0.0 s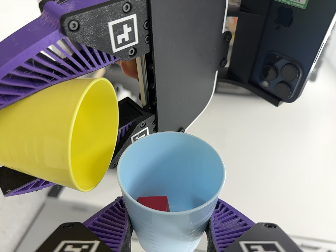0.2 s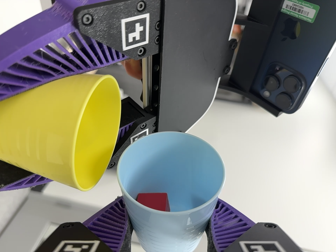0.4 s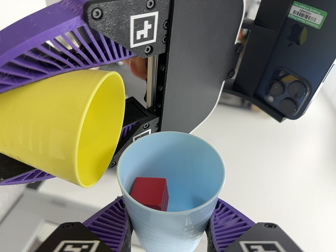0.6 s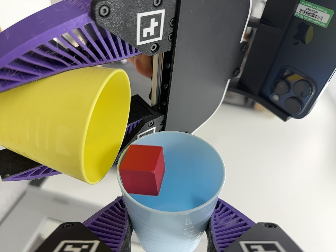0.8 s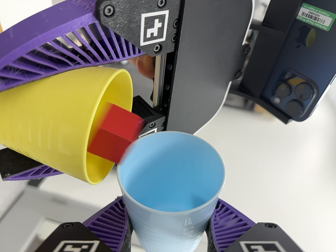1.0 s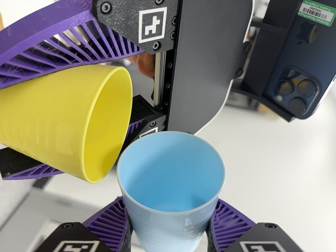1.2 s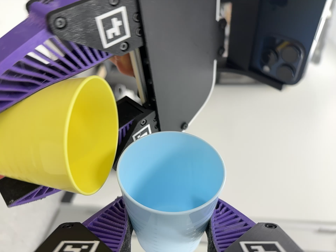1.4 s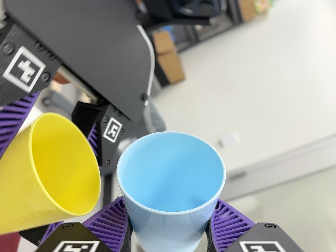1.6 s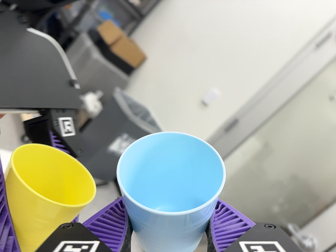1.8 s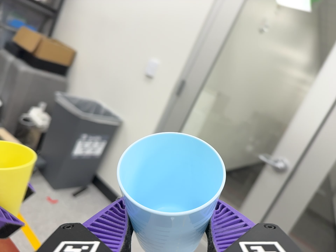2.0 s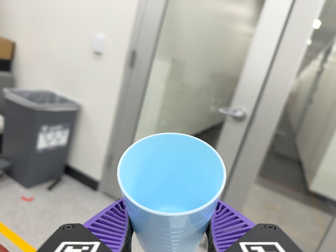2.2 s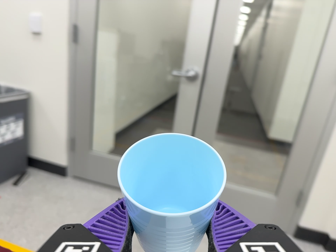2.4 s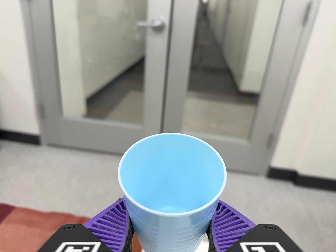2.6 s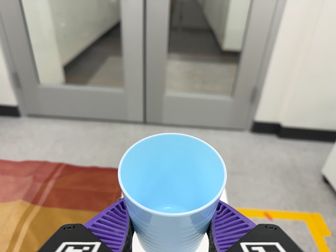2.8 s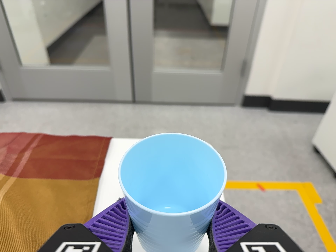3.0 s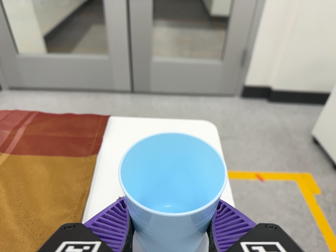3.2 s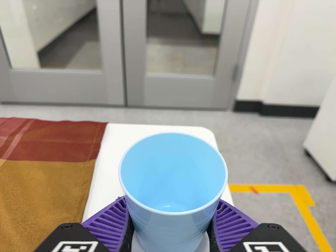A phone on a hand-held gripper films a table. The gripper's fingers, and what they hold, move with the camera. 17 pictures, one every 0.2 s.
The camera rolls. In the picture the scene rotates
counterclockwise.
The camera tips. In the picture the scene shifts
upward.
0.0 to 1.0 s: The camera shifts only a little, or ends up much as it began.
1.0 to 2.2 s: The camera pans to its right by about 20 degrees. It travels to its right and toward the bottom of its view, about 28 cm, so close, fixed things drift to the left. Its aim tips toward the bottom of its view by about 25 degrees, and the scene shifts upward. It rolls about its line of sight by about 105 degrees, and the scene rotates counterclockwise.
2.2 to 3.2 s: The camera swings to its right by about 15 degrees, and the scene slides to the left. It travels toward the bottom of its view, about 20 cm, so close, fixed things drift upward. Its aim tips toward the bottom of its view by about 15 degrees, and the scene shifts upward. It rolls about its line of sight by about 10 degrees, and the scene rotates counterclockwise.
The film runs forward here.
